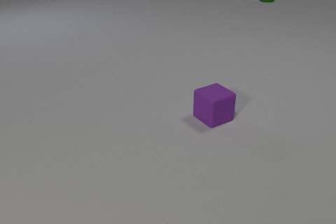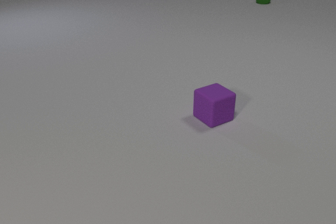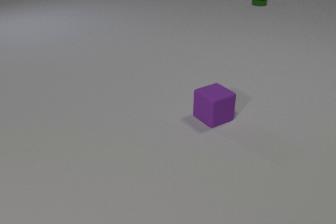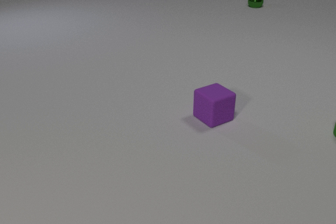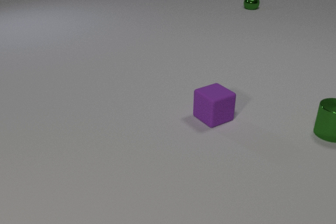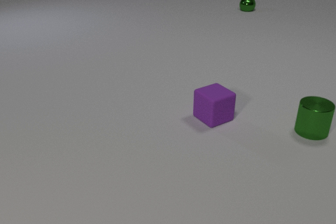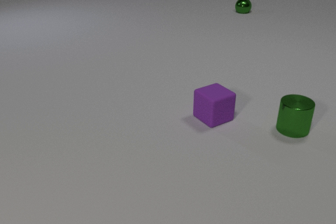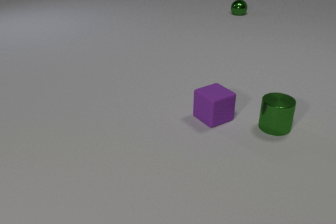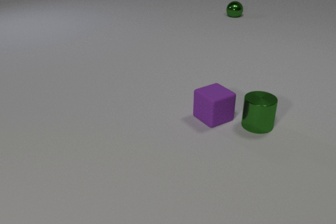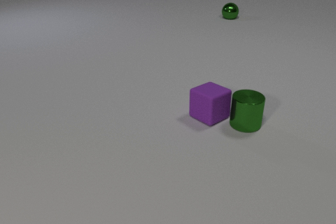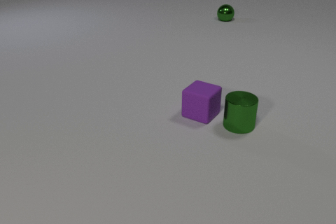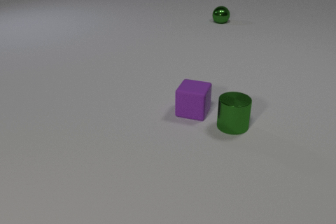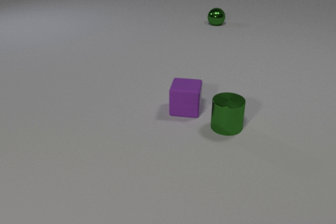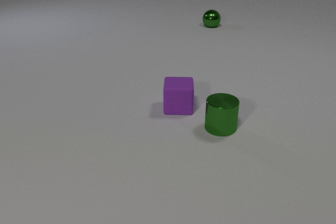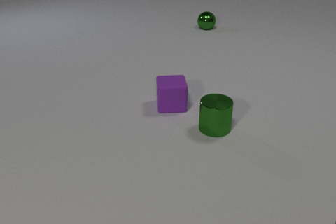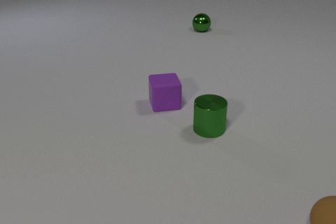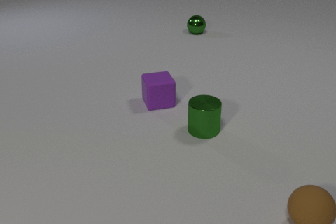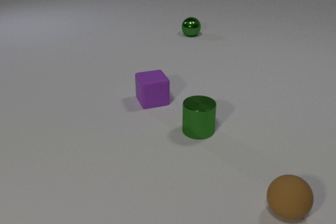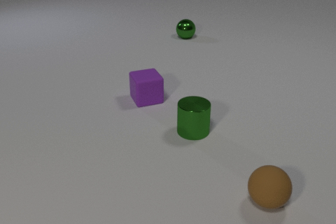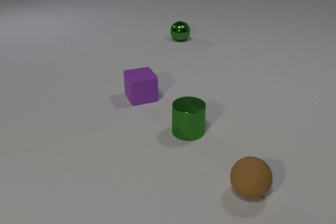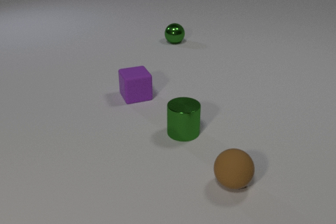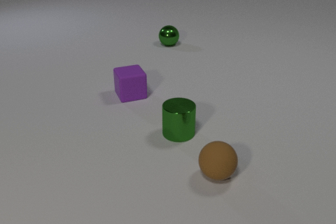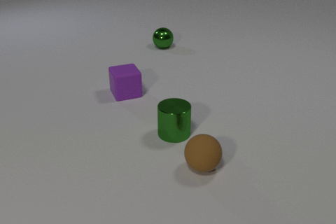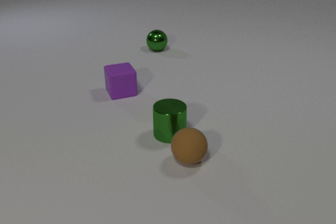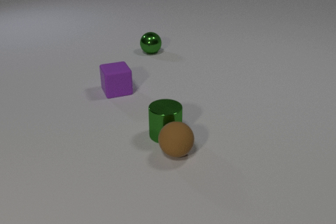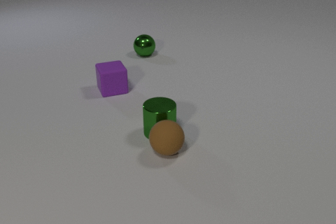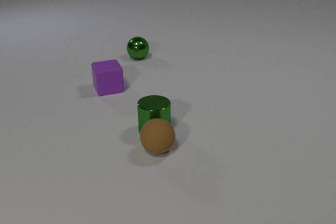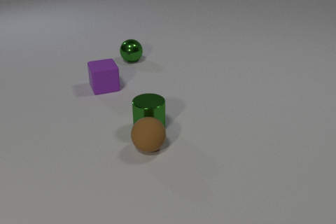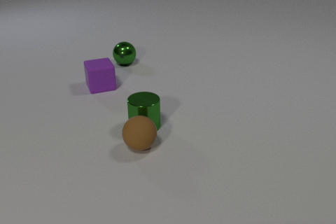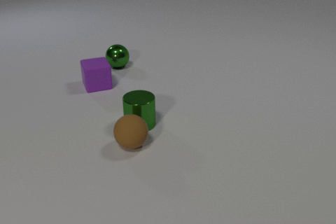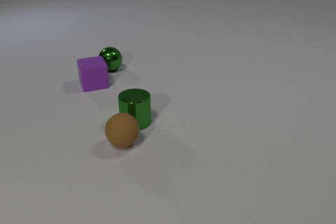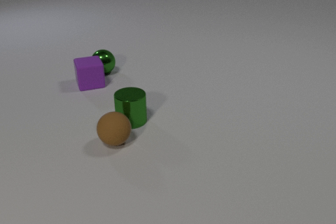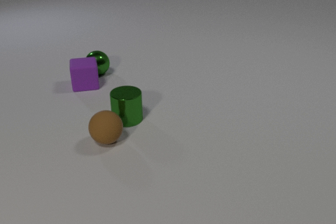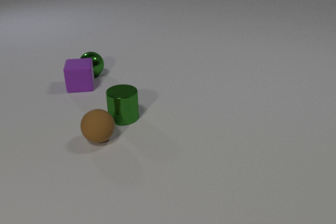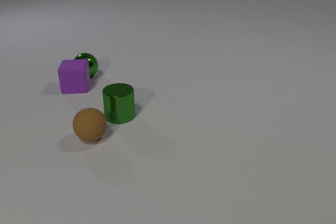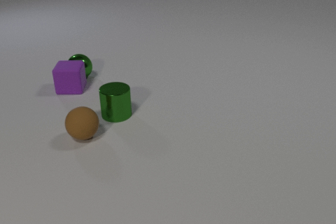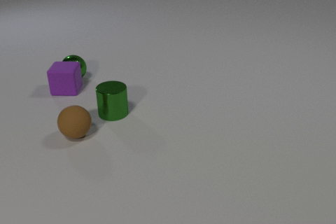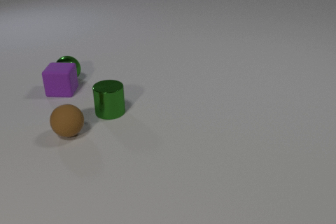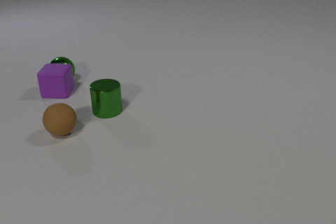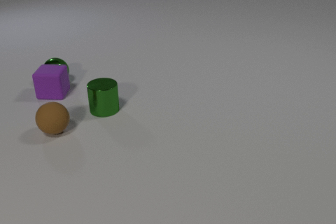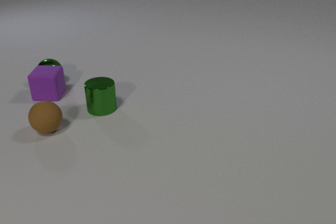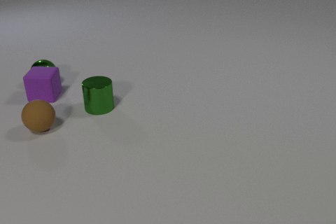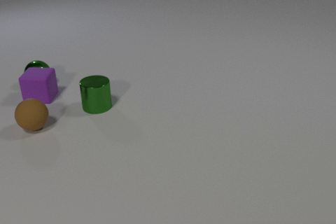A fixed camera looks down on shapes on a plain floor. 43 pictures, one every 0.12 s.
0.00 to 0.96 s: The green metal cylinder comes in at the right edge, slides to the left. The green metal sphere rolls toward the camera and to the left.
0.96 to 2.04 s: The green metal cylinder slides to the left. The purple rubber cube slides to the left and away from the camera, spins counterclockwise seen from above by about 75 degrees, its near face sliding to the right. The green metal sphere rolls toward the camera and to the left. The brown rubber sphere comes in at the right edge, rolls to the left. The green metal cylinder and the purple rubber cube collide.
2.04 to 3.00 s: The green metal cylinder slides to the left. The purple rubber cube slides to the left and away from the camera. The green metal sphere rolls toward the camera and to the left. The brown rubber sphere rolls to the left and away from the camera. The green metal cylinder and the brown rubber sphere collide.
3.00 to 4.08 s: The green metal cylinder slides to the left and away from the camera. The purple rubber cube slides to the left. The green metal sphere rolls to the left and toward the camera. The brown rubber sphere rolls to the left and away from the camera. The purple rubber cube and the green metal sphere collide.
4.08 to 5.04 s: The green metal cylinder slides to the left and away from the camera. The purple rubber cube slides to the left. The green metal sphere rolls to the left. The brown rubber sphere rolls to the left and away from the camera.
What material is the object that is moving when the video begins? metal.
How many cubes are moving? 1.
How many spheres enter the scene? 1.
